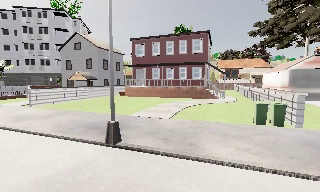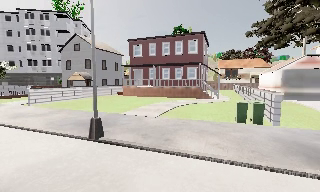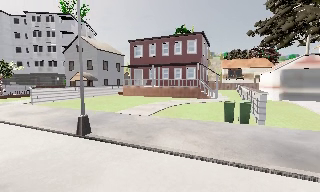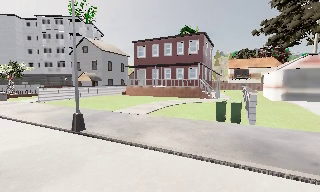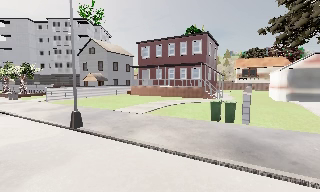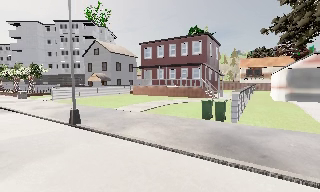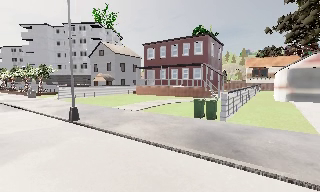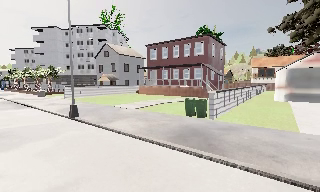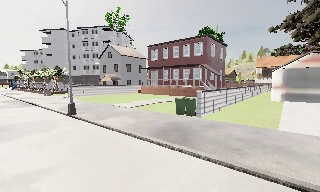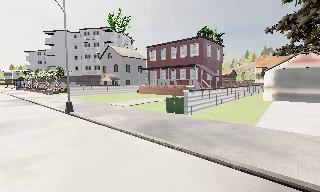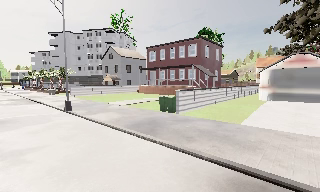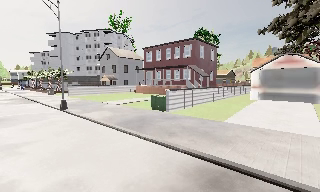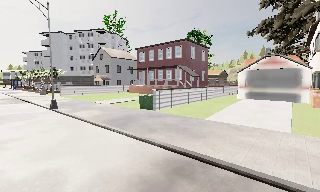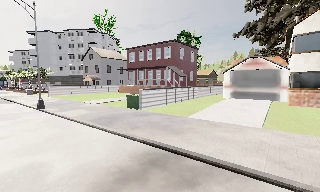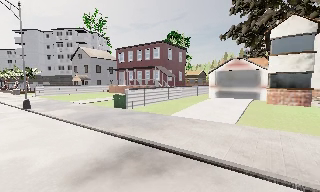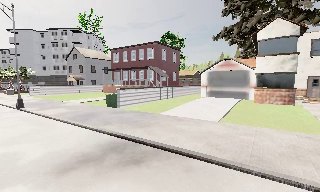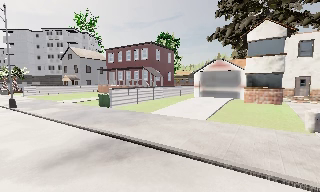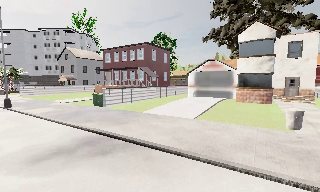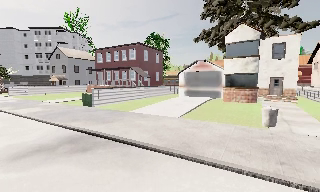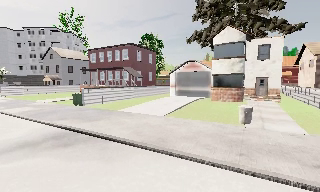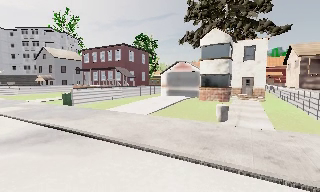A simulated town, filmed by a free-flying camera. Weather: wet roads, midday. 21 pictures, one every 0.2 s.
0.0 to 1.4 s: The camera pans to its left, which is counterclockwise from overhead, by about 15 degrees. It travels to its right and backward, about 6 m.
1.4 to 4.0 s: The camera travels to its right and backward, about 9 m, so close, fixed things drift to the left.
The film runs forward here.
